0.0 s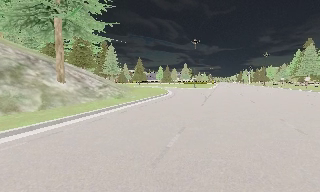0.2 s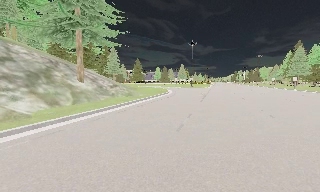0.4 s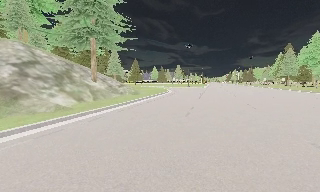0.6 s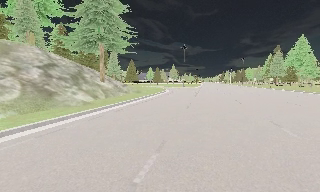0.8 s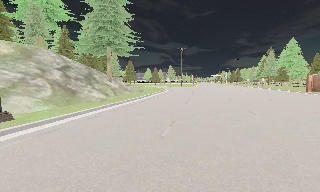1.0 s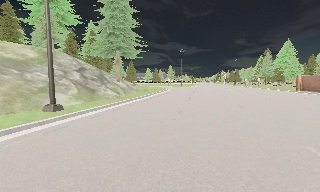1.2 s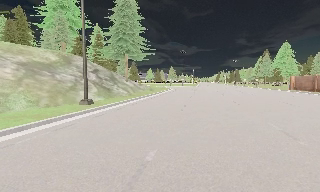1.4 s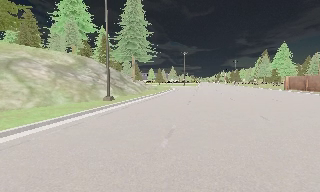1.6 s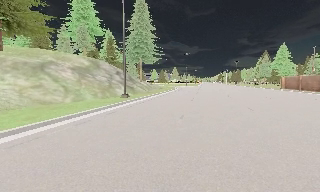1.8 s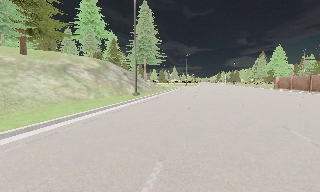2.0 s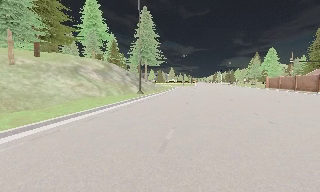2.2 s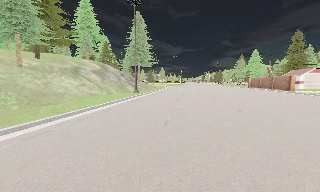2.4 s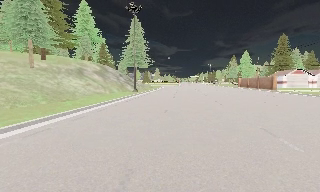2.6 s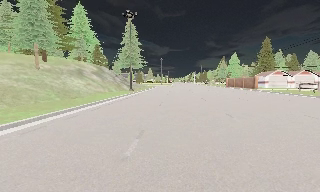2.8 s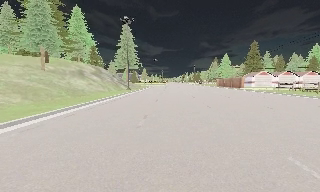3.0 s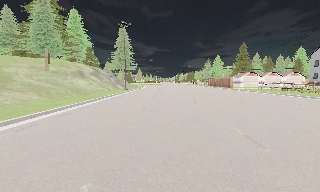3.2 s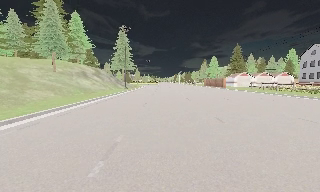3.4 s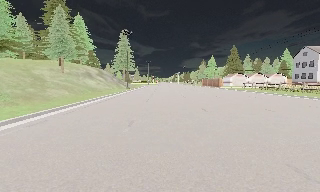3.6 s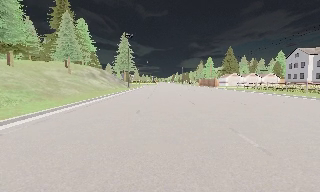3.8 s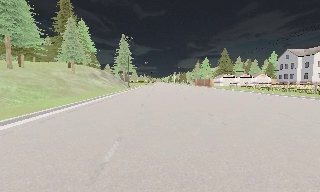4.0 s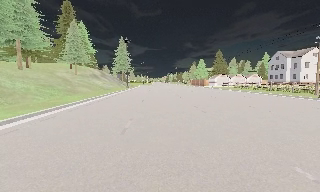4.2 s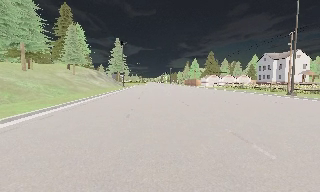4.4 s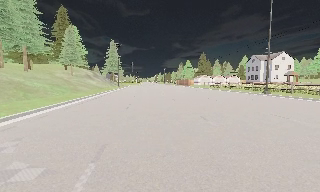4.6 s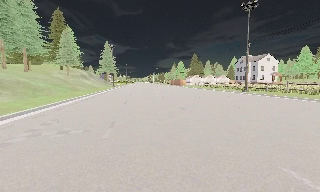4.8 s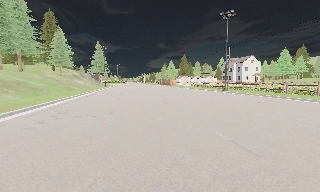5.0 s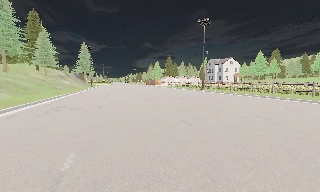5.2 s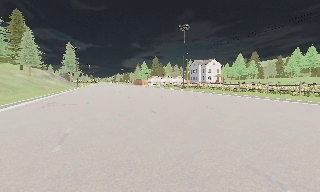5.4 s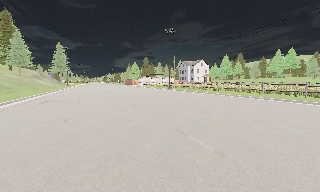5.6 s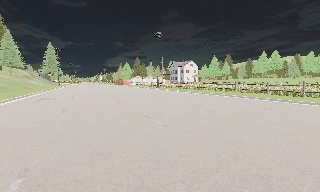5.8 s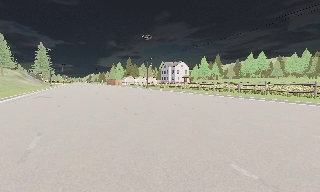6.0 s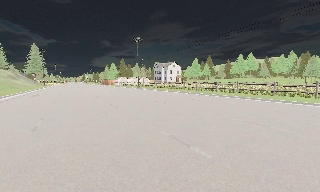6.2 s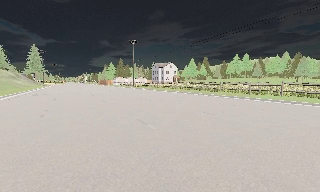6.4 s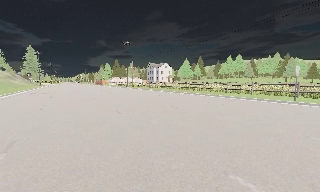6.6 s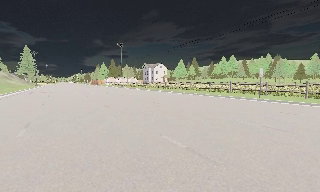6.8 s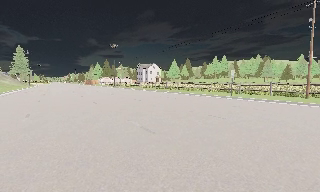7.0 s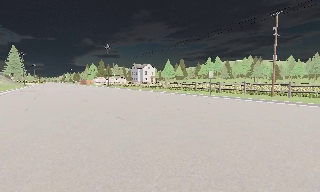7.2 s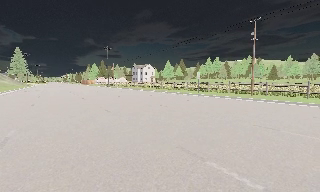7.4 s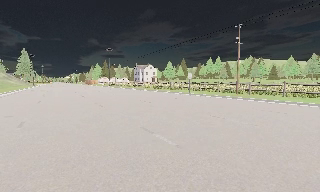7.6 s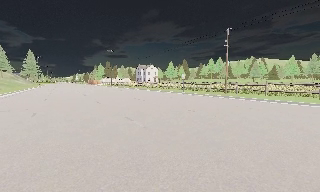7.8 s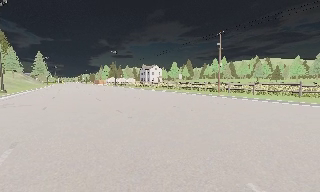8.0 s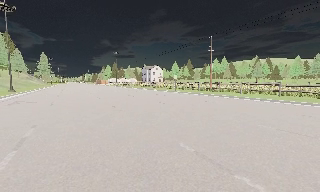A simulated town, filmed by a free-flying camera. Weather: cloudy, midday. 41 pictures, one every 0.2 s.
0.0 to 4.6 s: The camera pans to its right, which is clockwise from overhead, by about 30 degrees. It travels backward, about 50 m, so what stands in front gets smaller.
4.6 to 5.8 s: The camera pans to its right, which is clockwise from overhead, by about 20 degrees. It travels backward, about 14 m, so what stands in front gets smaller.
5.8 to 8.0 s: The camera travels backward and to its right, about 25 m, so what stands in front gets smaller.
The film runs backward here.
